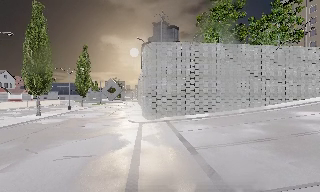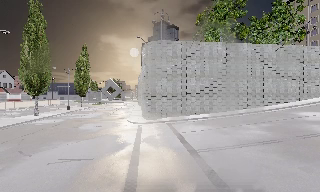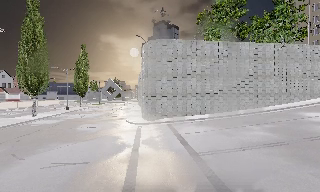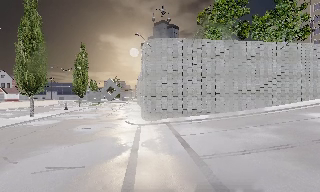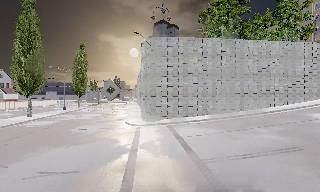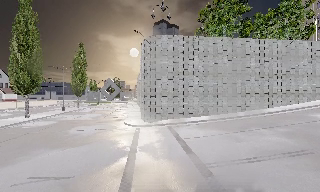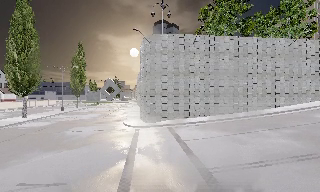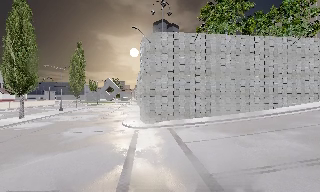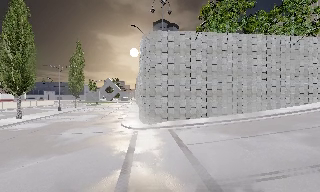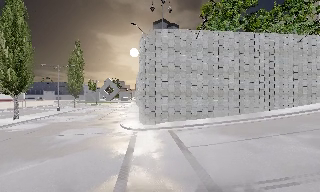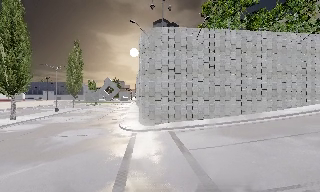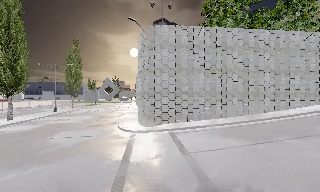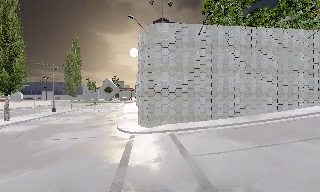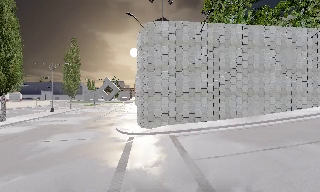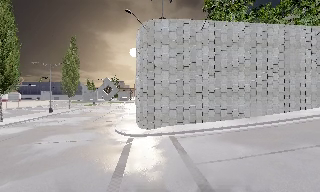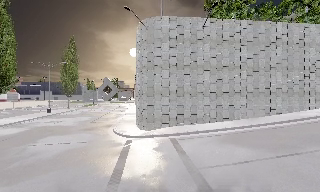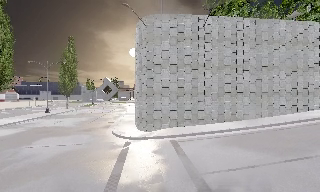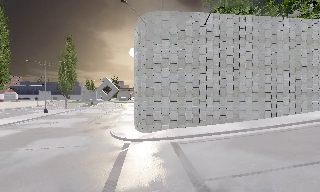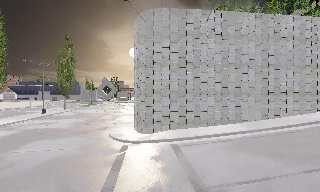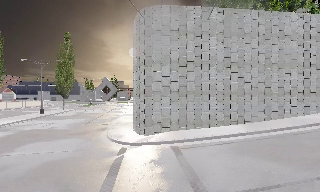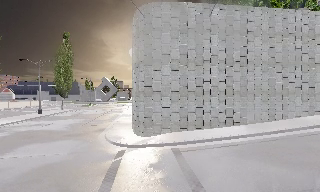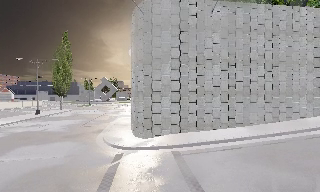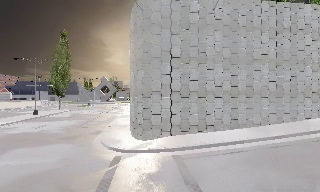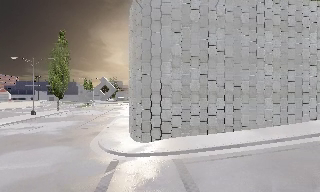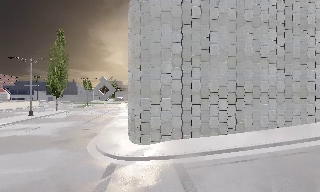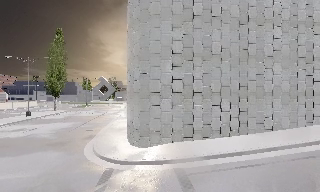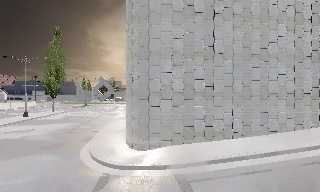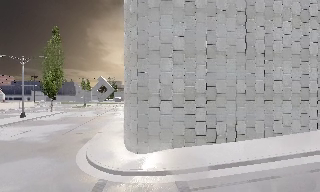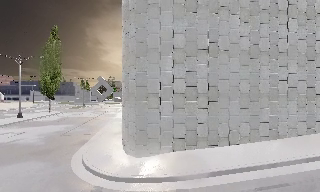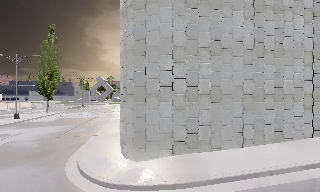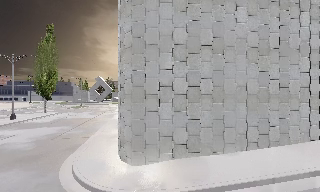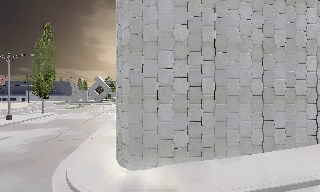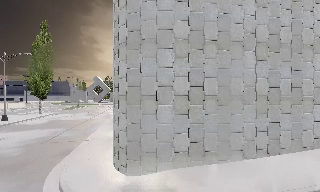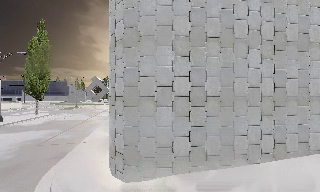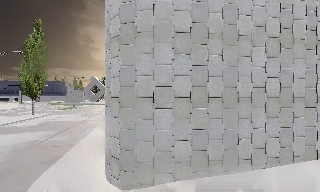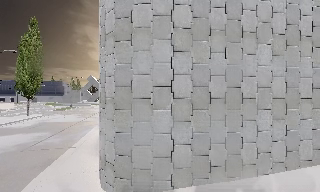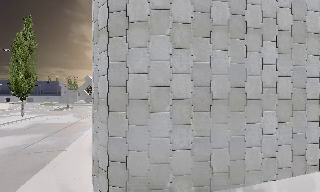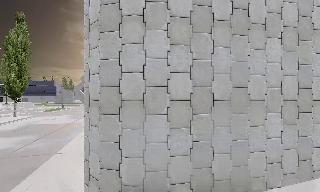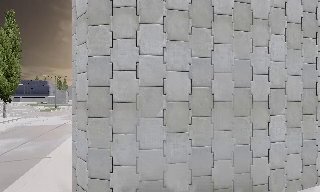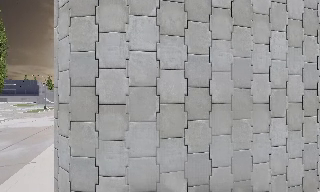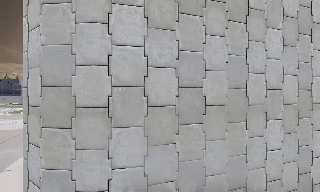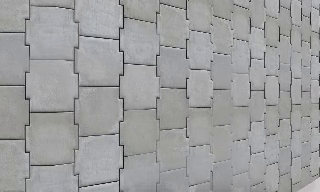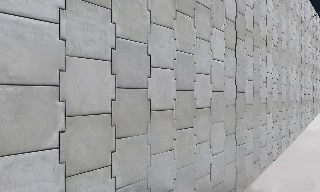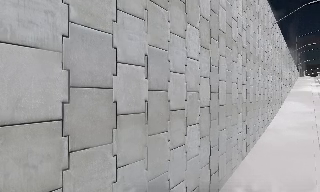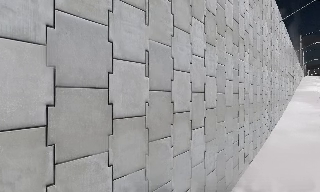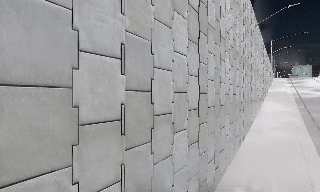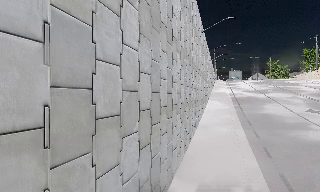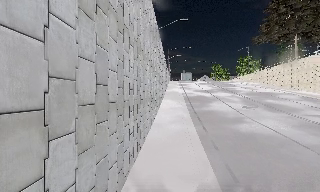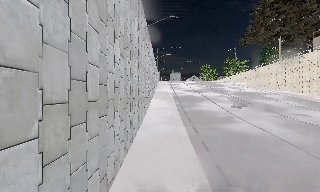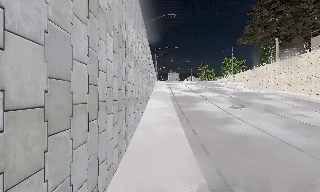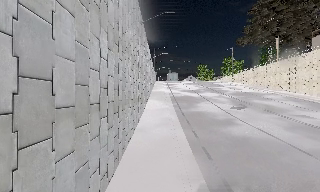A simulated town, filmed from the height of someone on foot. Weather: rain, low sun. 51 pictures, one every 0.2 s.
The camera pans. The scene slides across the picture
to the left.
The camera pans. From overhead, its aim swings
clockwise.
0.0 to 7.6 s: The camera travels forward, about 14 m, so what stands in front looms larger.
7.6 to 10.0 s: The scene slides to the left, as the camera pans about 75 degrees to its right. It travels forward, about 4 m.
The film runs forward here.
